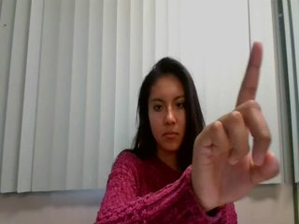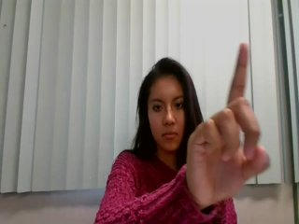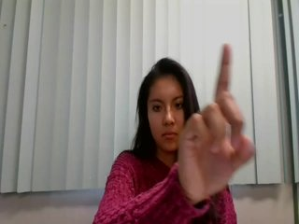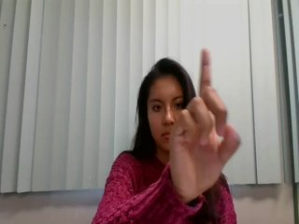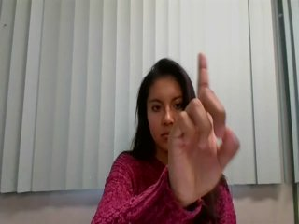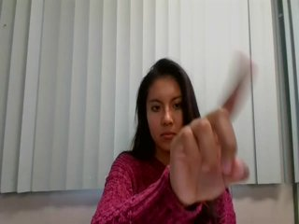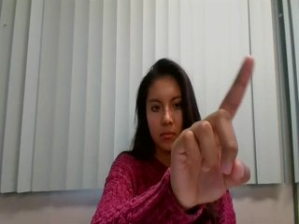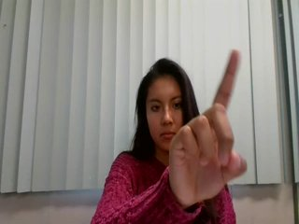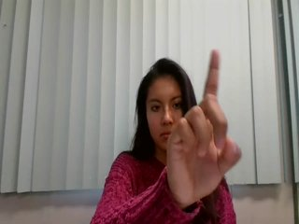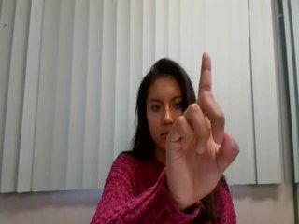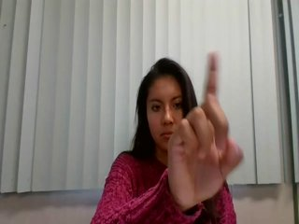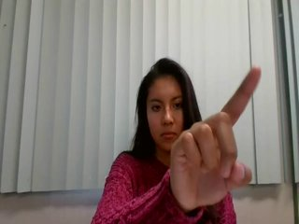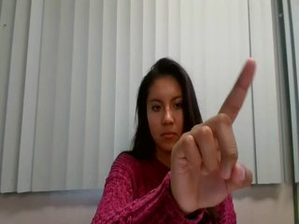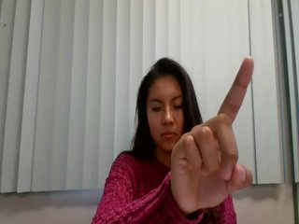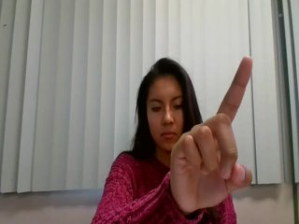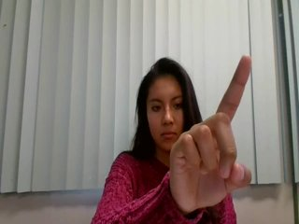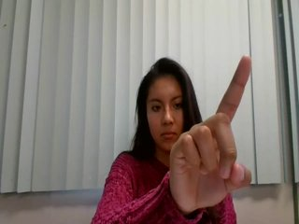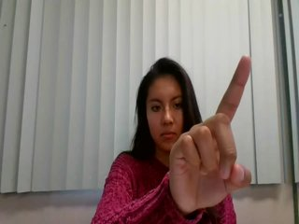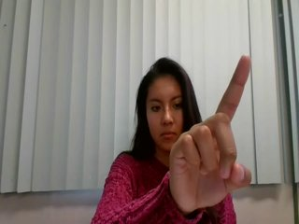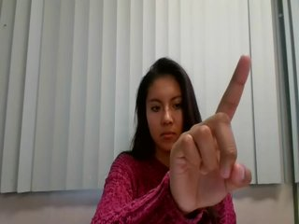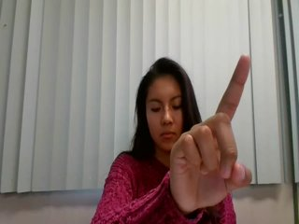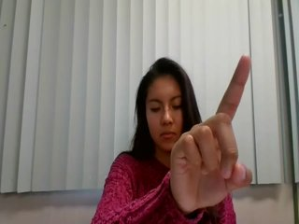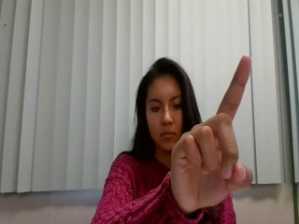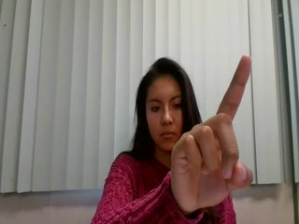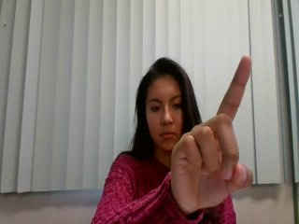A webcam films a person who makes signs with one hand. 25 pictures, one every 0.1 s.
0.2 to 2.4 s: Double click with one finger.
